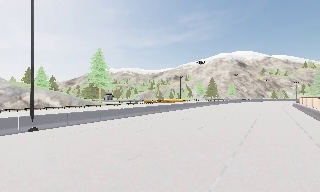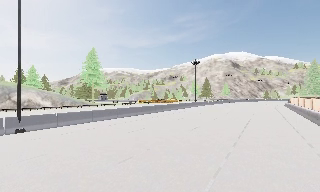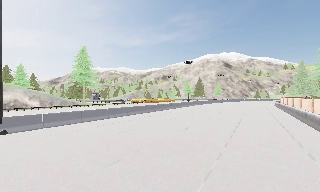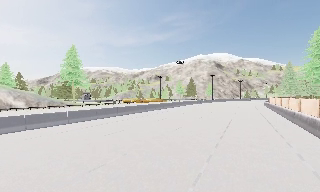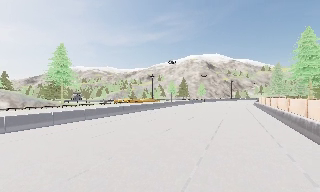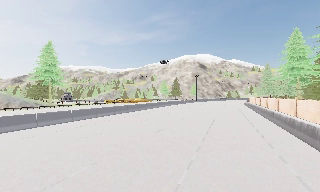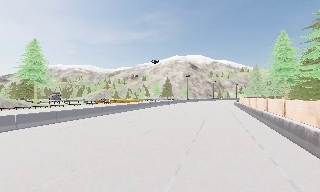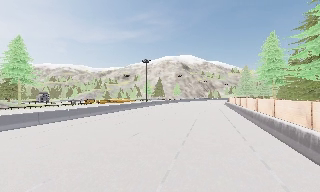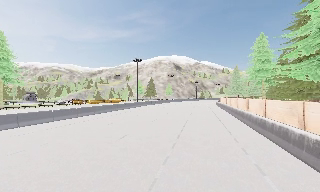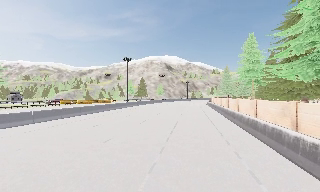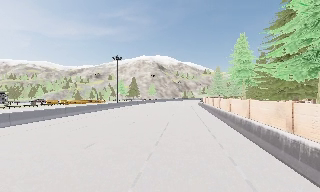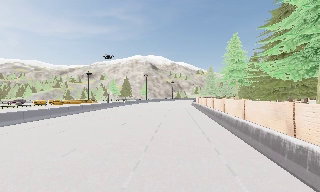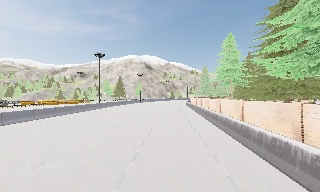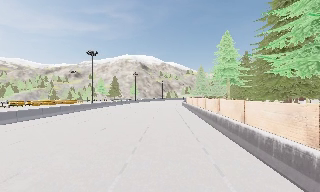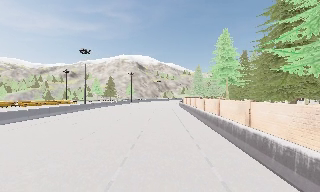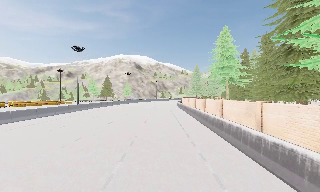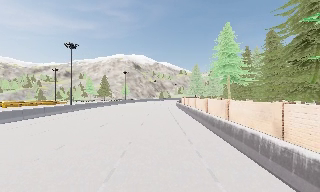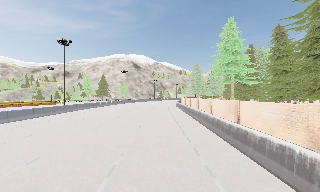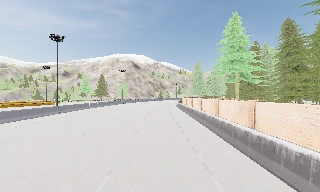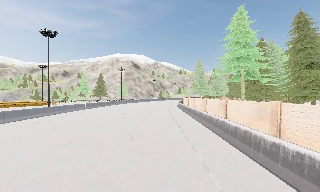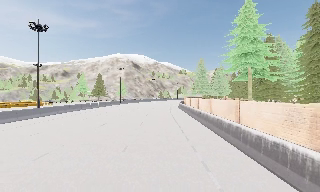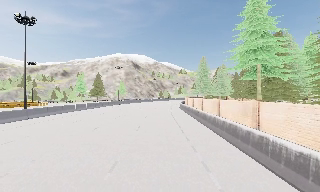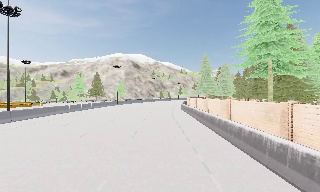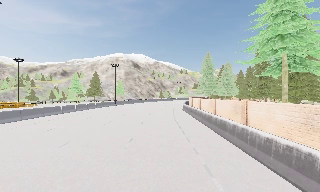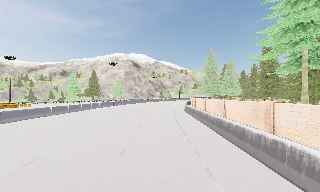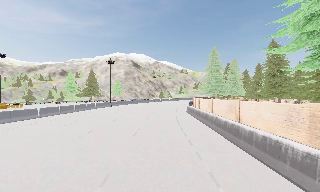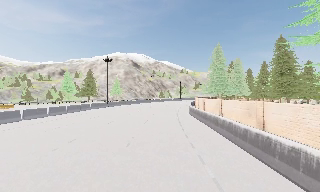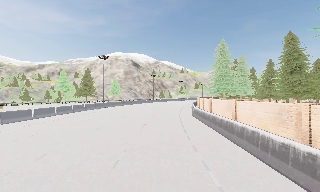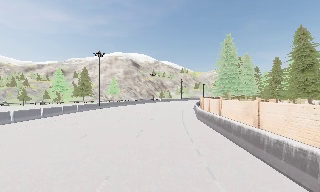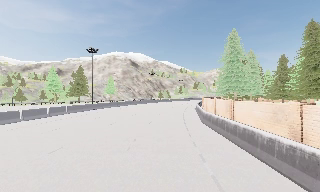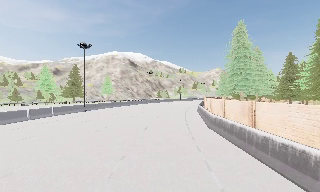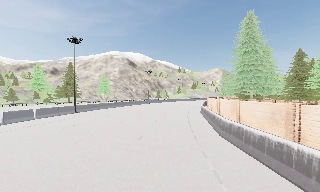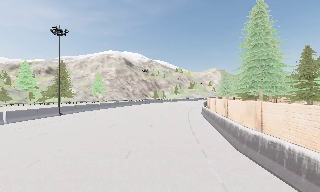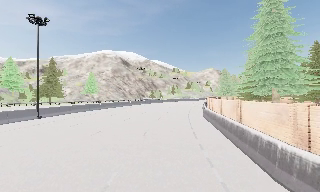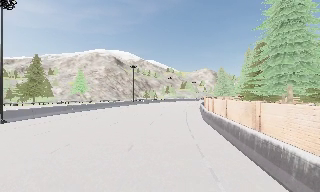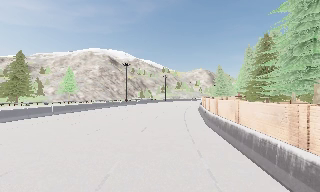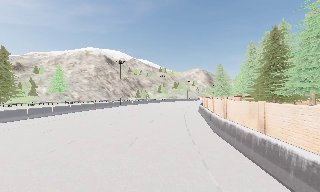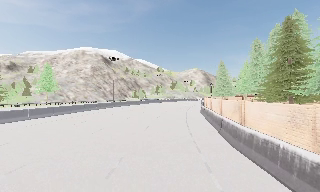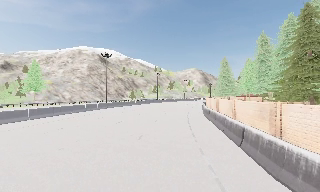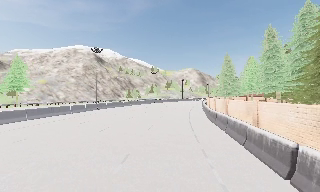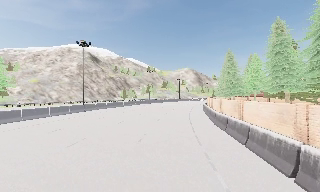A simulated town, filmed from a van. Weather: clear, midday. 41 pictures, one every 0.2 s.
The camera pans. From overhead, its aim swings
clockwise.
The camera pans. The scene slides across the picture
to the left.
0.0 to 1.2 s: The camera swings to its right by about 15 degrees, and the scene slides to the left. It travels forward and to its right, about 2.5 m, so what stands in front looms larger.
1.2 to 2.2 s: The camera swings to its right by about 15 degrees, and the scene slides to the left. It travels forward, about 3.5 m, so what stands in front looms larger.
2.2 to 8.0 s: The camera swings to its right by about 20 degrees, and the scene slides to the left. It travels forward, about 70 m, so what stands in front looms larger. It gains speed.
The film runs forward here.
